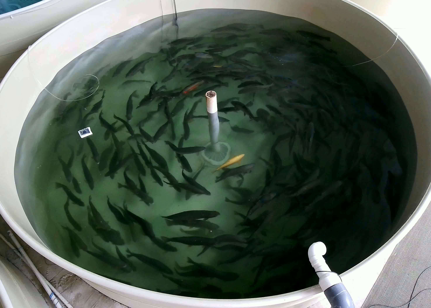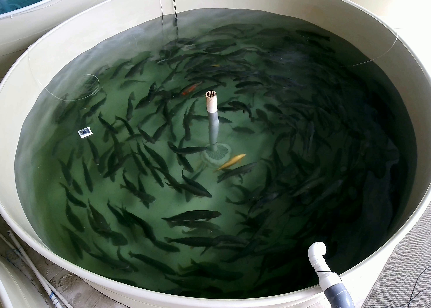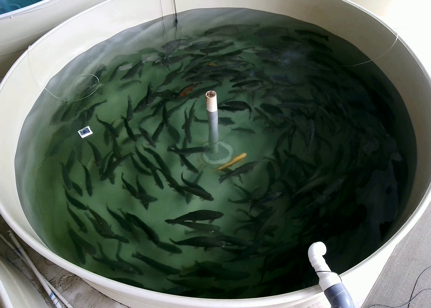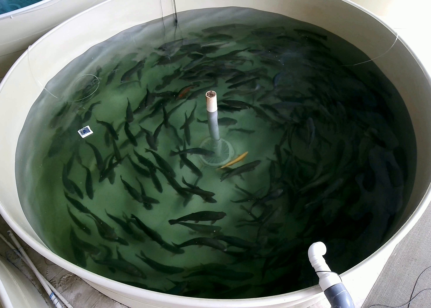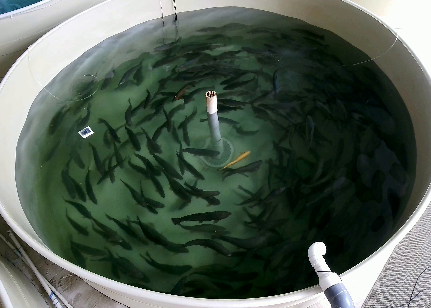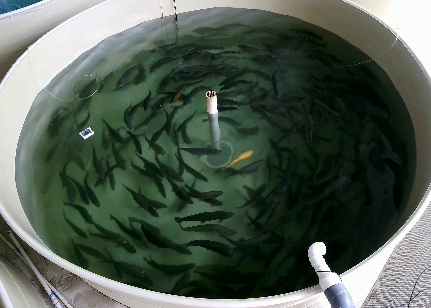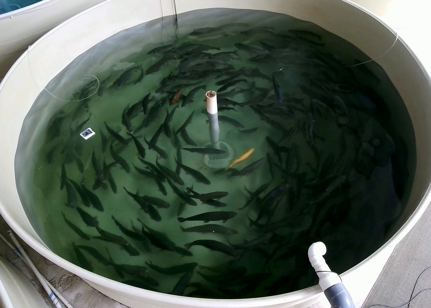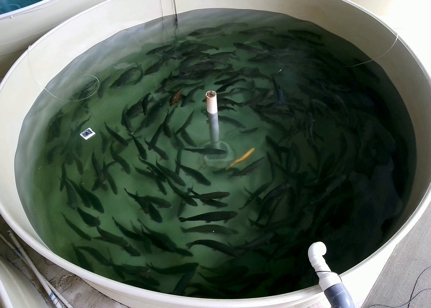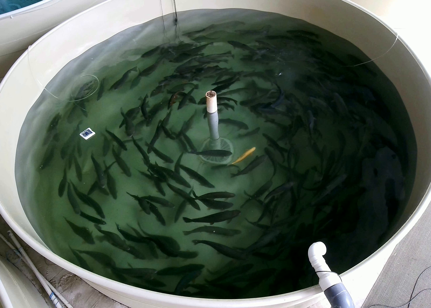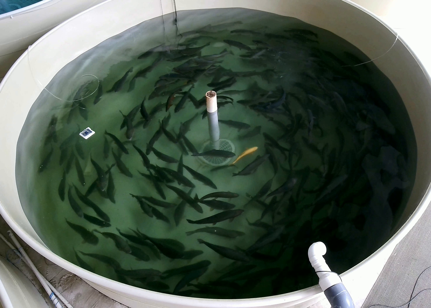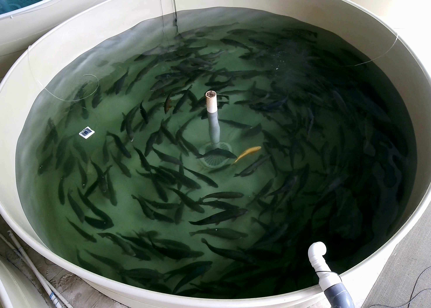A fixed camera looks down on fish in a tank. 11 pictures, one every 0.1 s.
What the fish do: Normal cruising.
